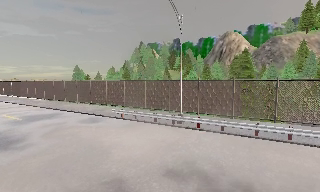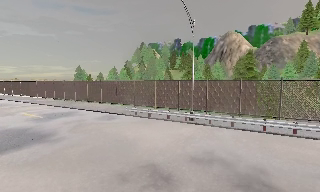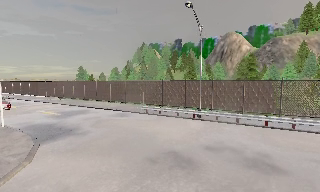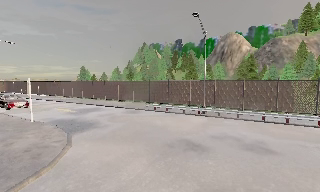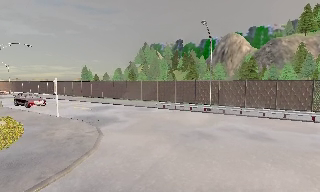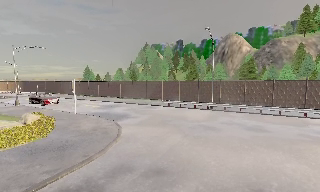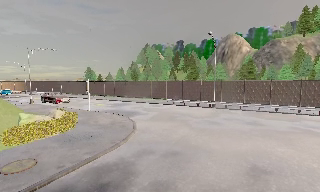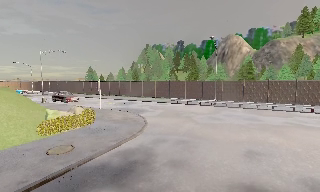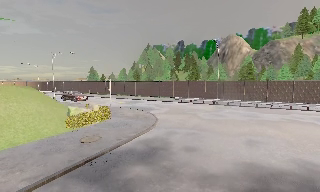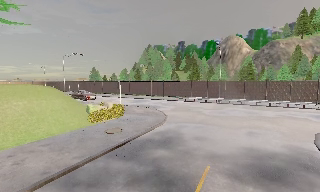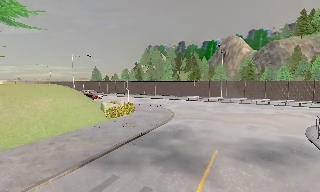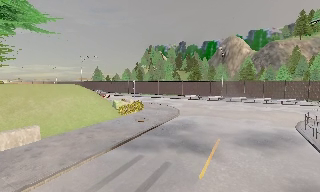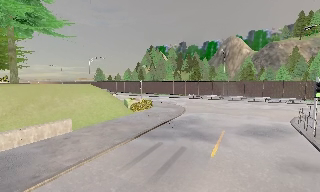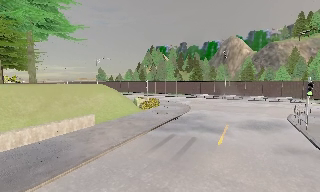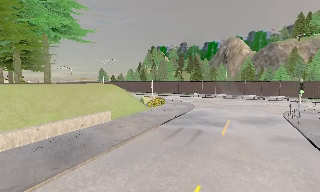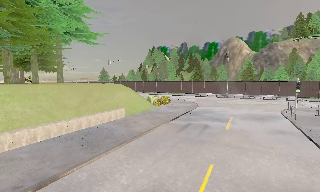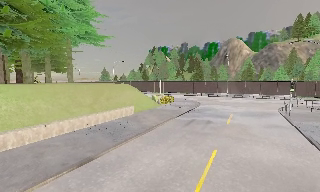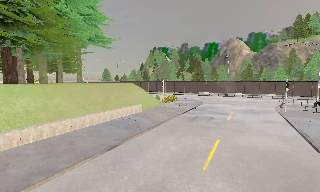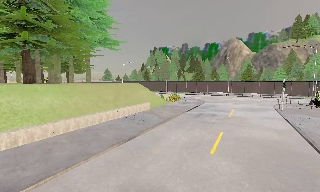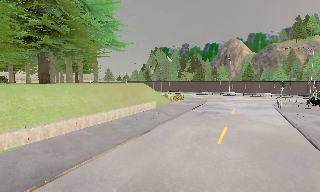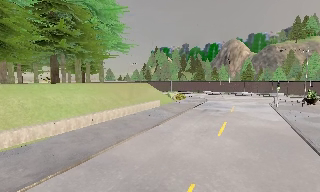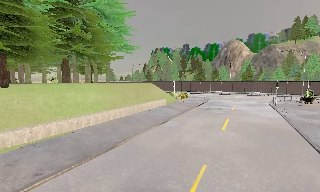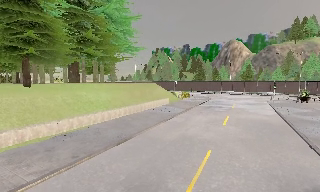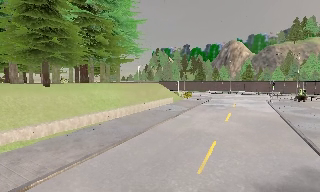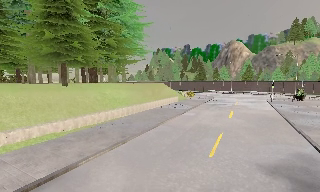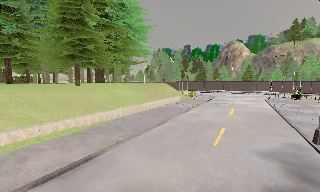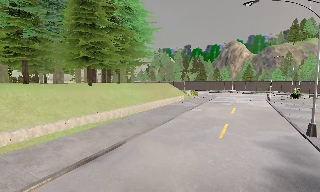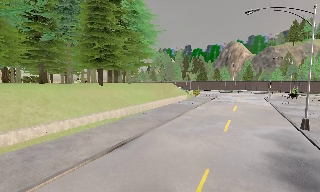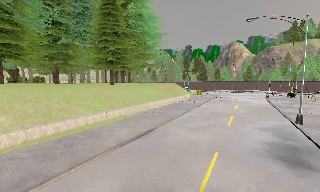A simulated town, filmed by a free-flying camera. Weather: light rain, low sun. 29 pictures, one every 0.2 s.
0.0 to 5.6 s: The camera travels backward and to its left, about 40 m, so what stands in front gets smaller.
The film runs backward here.
